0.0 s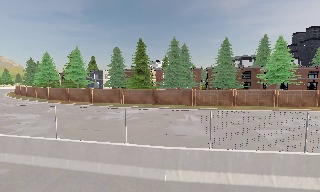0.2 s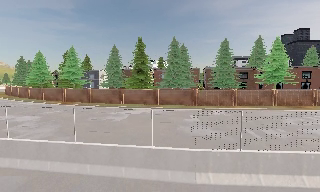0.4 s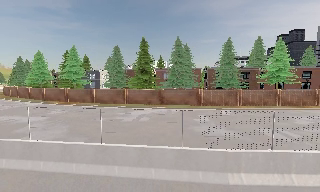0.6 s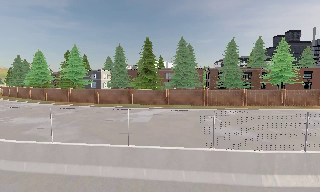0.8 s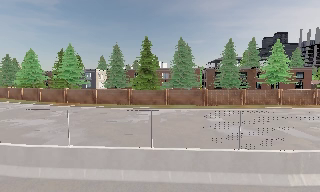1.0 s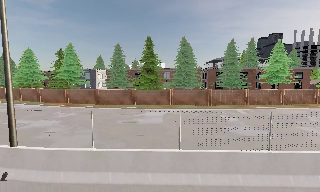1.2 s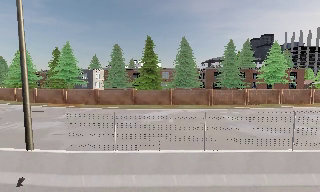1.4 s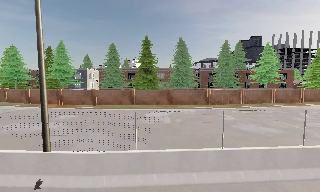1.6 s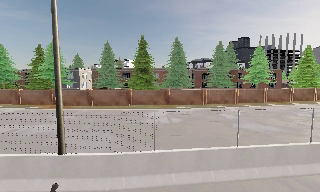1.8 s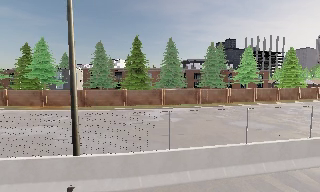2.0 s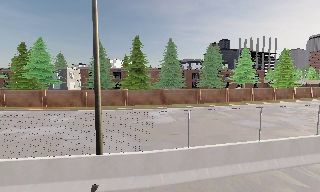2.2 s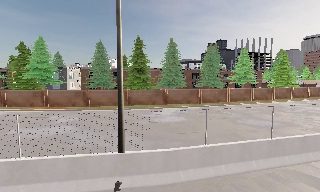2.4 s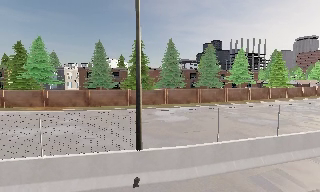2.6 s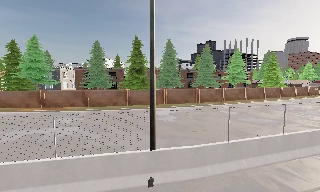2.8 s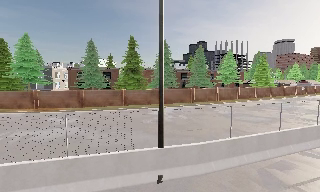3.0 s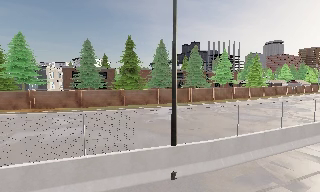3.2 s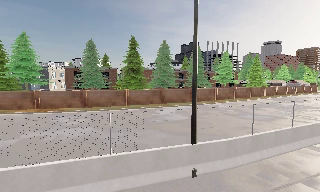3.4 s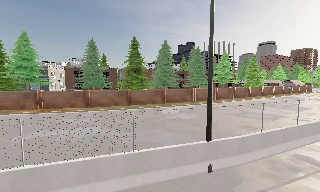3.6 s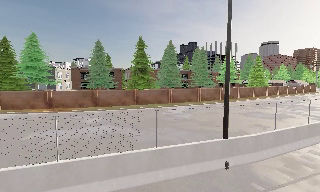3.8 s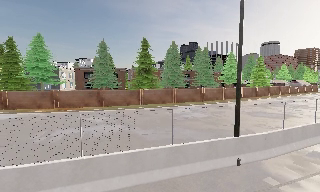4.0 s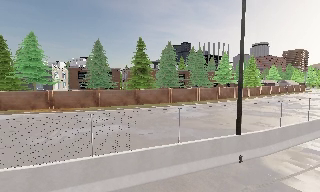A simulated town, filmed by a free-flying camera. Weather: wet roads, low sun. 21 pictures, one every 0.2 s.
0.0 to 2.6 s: The camera pans to its right, which is clockwise from overhead, by about 30 degrees. It travels to its left, about 14 m, so close, fixed things drift to the right.
2.6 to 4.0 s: The camera travels to its left, about 5 m, so close, fixed things drift to the right.
The film runs backward here.
